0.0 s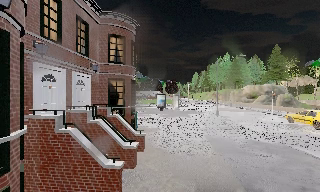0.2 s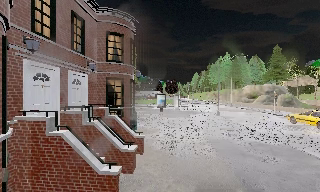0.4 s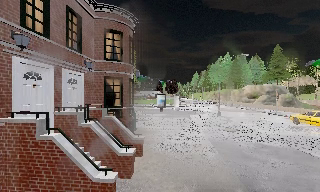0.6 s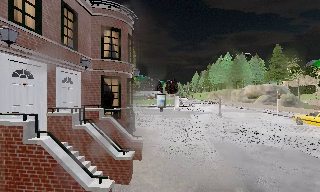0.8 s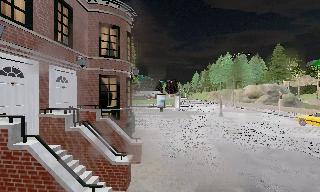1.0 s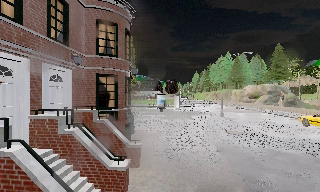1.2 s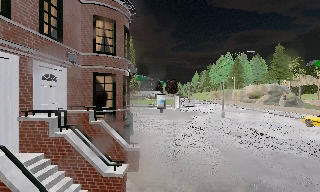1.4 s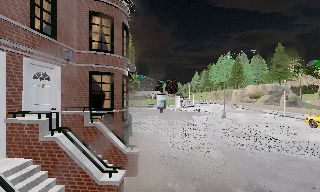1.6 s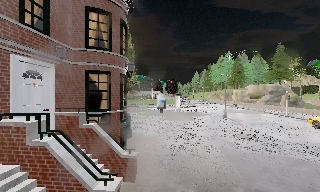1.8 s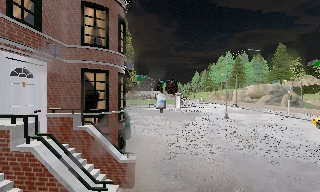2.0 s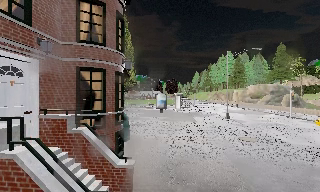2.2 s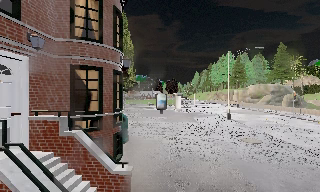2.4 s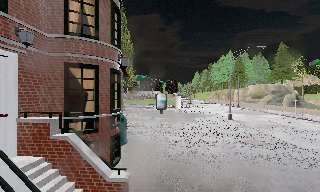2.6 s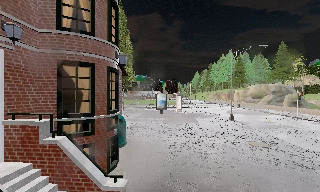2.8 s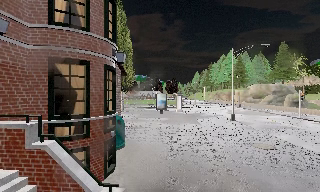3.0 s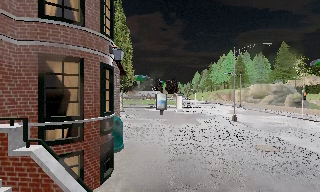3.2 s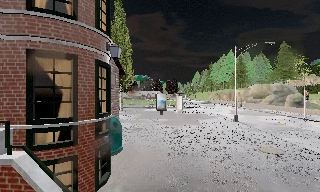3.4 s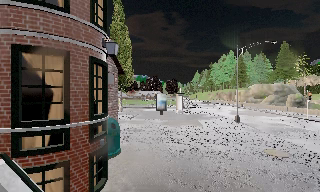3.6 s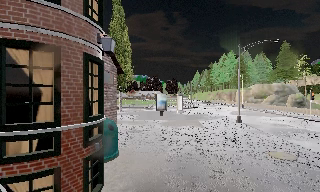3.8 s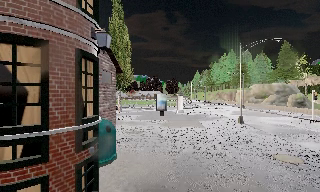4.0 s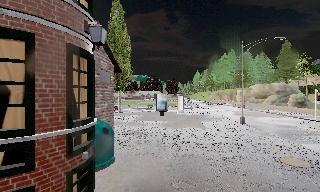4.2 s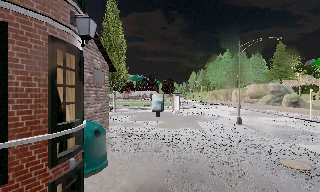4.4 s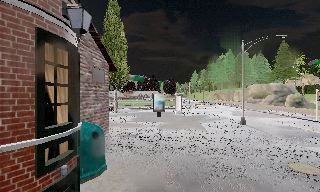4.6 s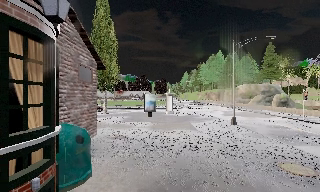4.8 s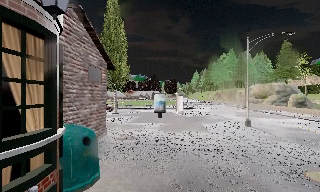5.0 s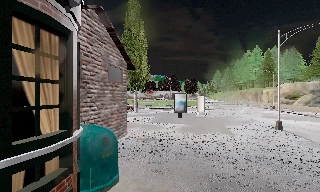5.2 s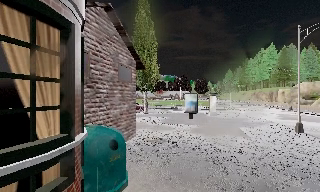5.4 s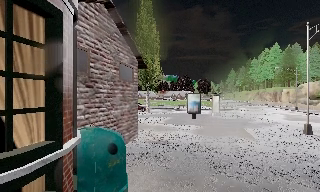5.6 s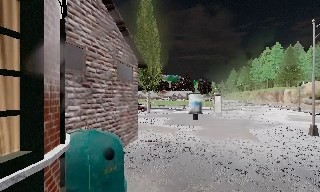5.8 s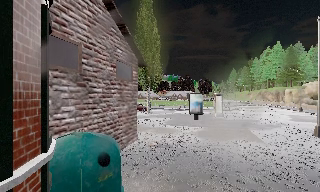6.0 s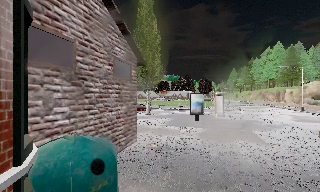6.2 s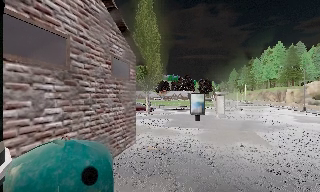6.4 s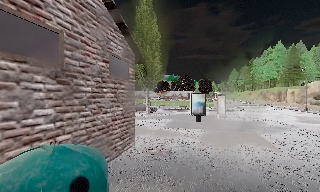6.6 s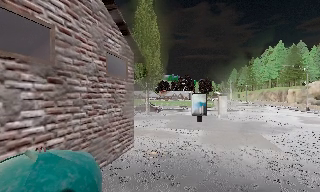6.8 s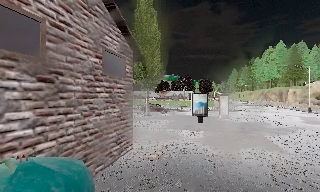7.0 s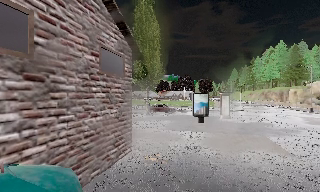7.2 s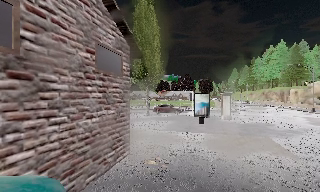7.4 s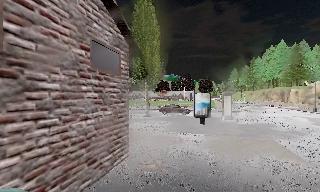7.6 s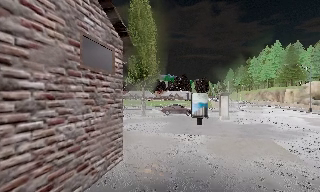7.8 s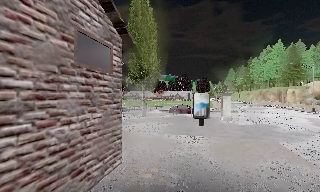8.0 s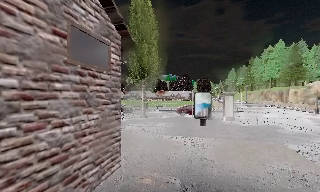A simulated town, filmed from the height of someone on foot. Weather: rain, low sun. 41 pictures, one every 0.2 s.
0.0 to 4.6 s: The camera travels forward, about 7 m, so what stands in front looms larger.
4.6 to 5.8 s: The camera swings to its left by about 15 degrees, and the scene slides to the right. It travels forward, about 2 m, so what stands in front looms larger.
5.8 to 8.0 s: The camera travels forward, about 3.5 m, so what stands in front looms larger.
The film runs forward here.
